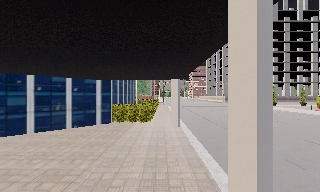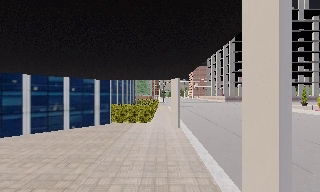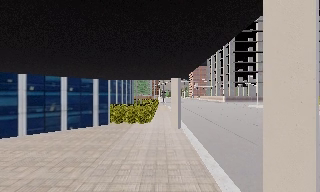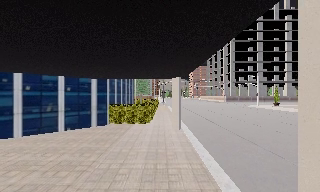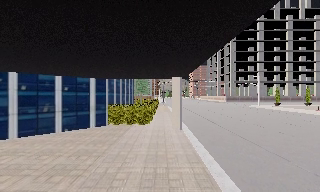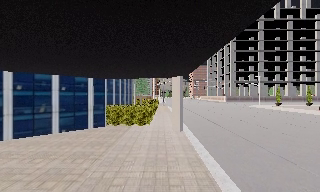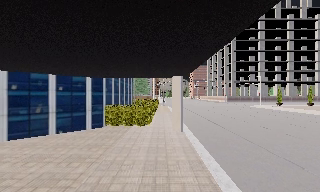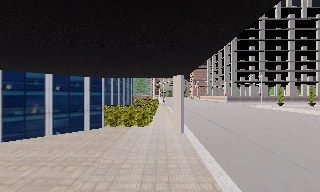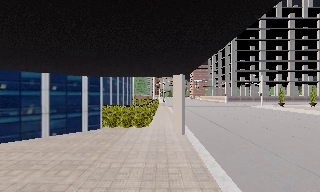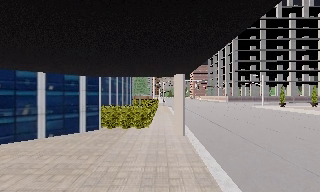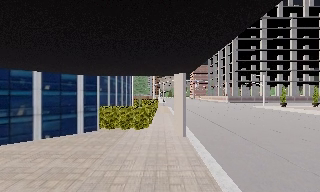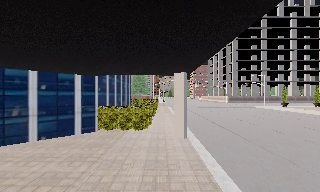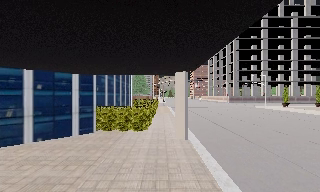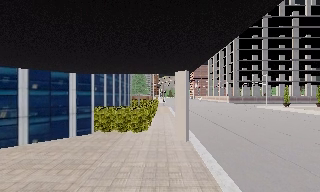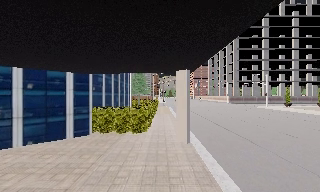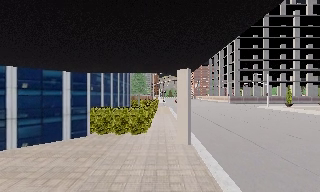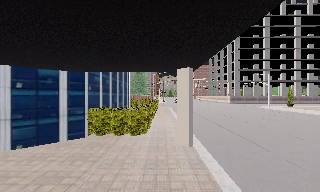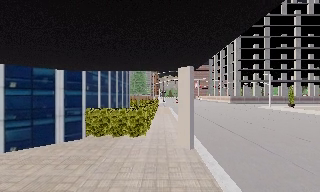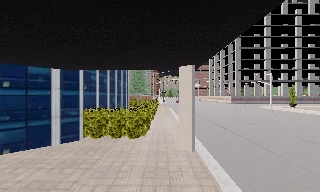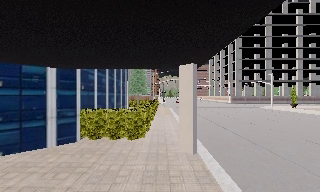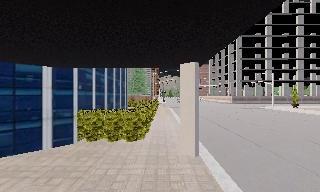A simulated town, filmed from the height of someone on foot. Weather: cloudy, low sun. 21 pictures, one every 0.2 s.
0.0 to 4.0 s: The camera travels forward, about 6 m, so what stands in front looms larger.
The film runs forward here.
